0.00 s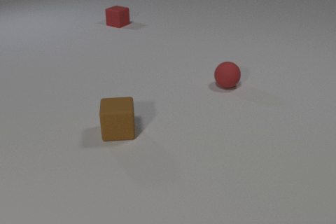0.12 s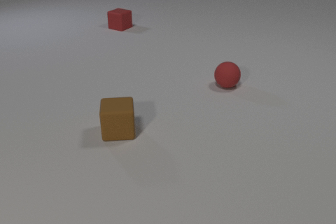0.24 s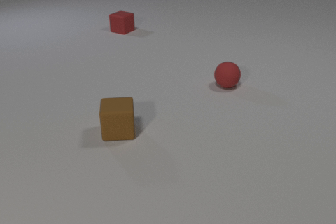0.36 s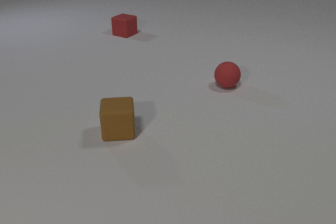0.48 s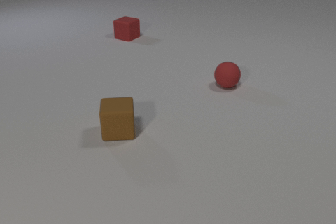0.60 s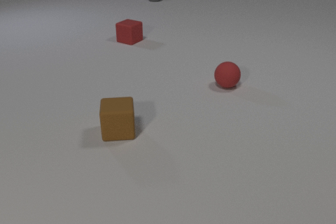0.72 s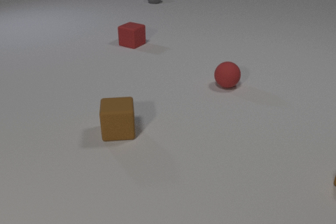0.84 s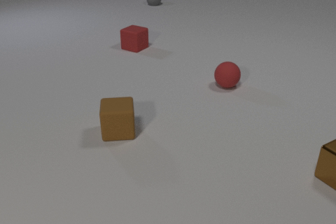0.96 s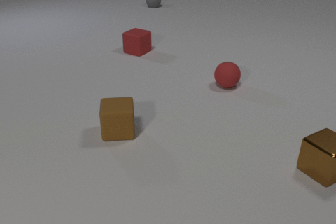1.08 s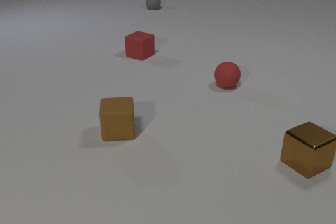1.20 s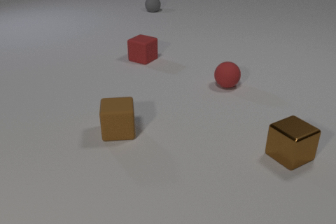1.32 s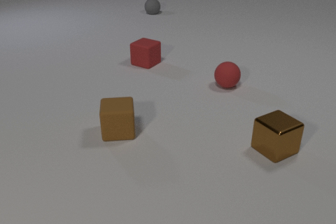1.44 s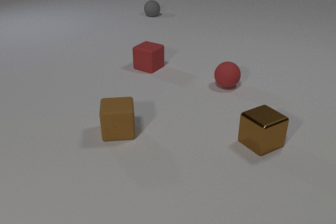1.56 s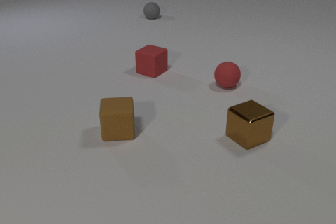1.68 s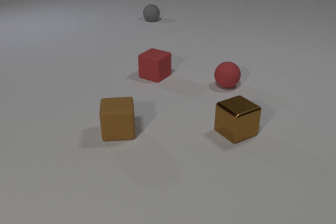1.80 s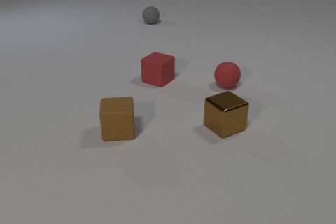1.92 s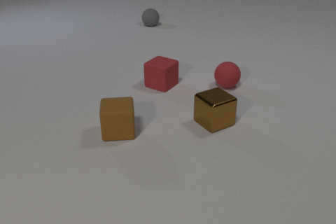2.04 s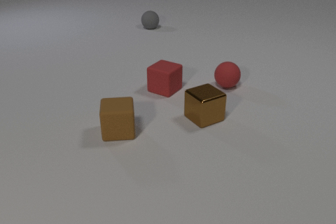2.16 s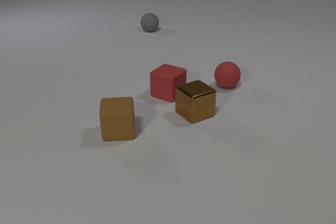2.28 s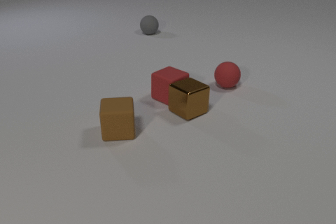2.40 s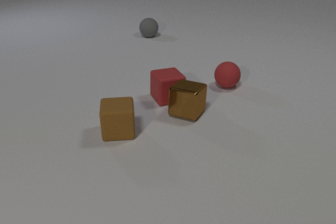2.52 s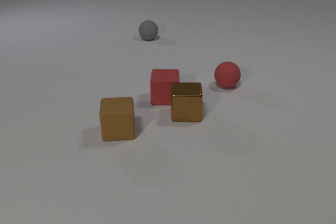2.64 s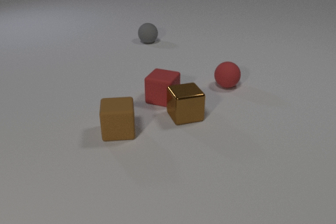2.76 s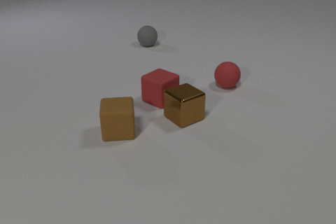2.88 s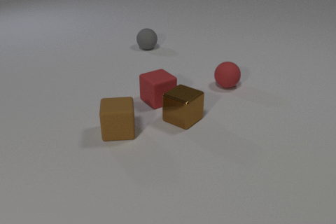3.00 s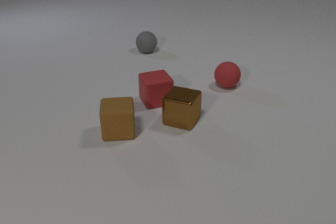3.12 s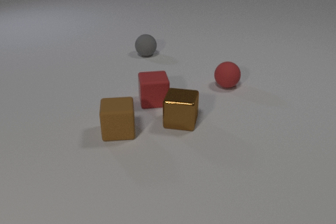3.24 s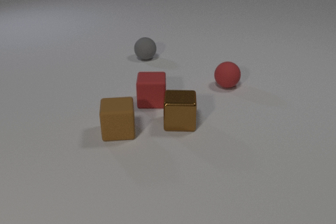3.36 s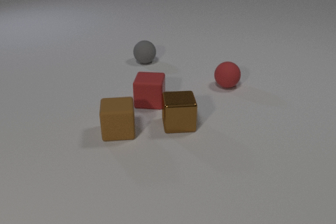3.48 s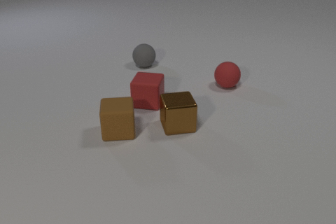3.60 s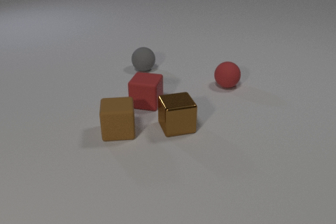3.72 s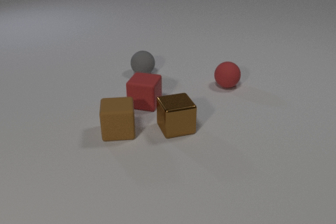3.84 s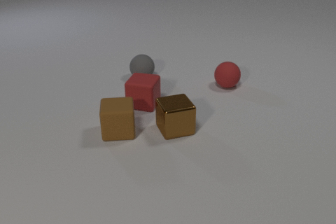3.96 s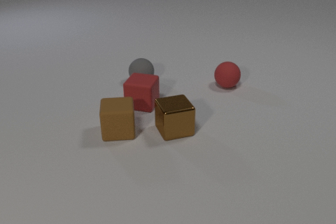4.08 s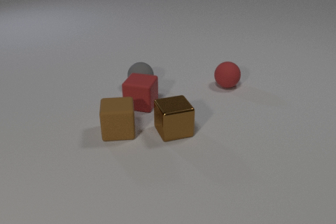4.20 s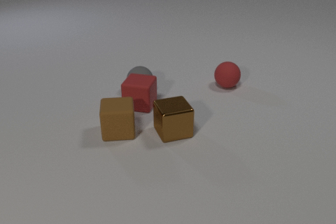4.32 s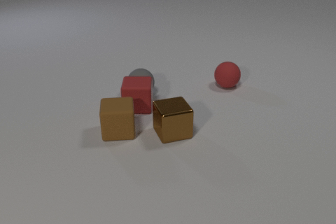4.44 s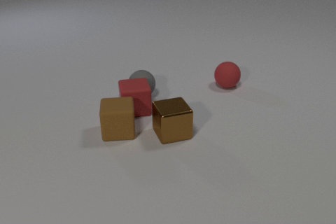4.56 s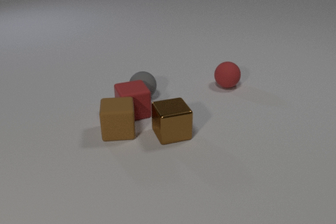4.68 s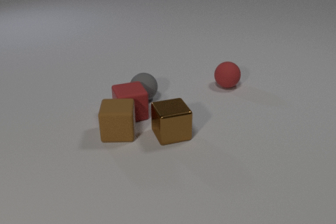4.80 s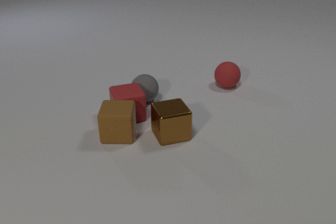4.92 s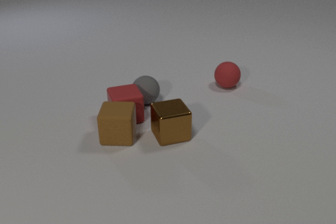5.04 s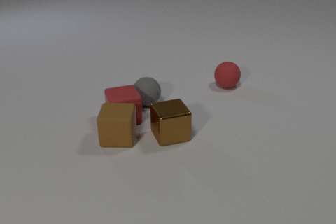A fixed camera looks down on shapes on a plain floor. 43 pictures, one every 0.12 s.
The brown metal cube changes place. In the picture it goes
to the left.
The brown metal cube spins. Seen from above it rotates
counterclockwise.
0.00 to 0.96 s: The brown metal cube comes in at the right edge, slides to the left. The red rubber cube slides toward the camera. The gray rubber sphere comes in at the top edge, rolls toward the camera.
0.96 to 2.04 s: The brown metal cube slides to the left and away from the camera. The red rubber cube slides toward the camera. The gray rubber sphere rolls toward the camera.
2.04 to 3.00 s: The brown metal cube slides to the left, spins counterclockwise seen from above by about 120 degrees, its near face sliding to the right. The red rubber cube slides toward the camera, spins clockwise seen from above by about 120 degrees, its near face sliding to the left. The gray rubber sphere rolls toward the camera. The brown metal cube and the red rubber cube collide.
3.00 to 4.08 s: The brown metal cube slides toward the camera, spins counterclockwise seen from above by about 45 degrees, its near face sliding to the right. The red rubber cube slides to the left and toward the camera, spins clockwise seen from above by about 30 degrees, its near face sliding to the left. The gray rubber sphere rolls toward the camera.
4.08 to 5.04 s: The brown metal cube slides toward the camera. The red rubber cube slides toward the camera and to the left, spins so that its near face slides to the right, counterclockwise seen from above. The gray rubber sphere rolls toward the camera. The brown rubber cube slides toward the camera. The red rubber cube and the gray rubber sphere collide. The red rubber cube and the brown rubber cube collide.
What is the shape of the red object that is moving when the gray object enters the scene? cube.
How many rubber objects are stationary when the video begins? 2.
What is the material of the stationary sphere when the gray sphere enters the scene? rubber.
